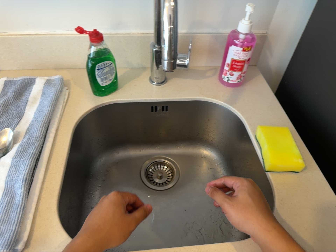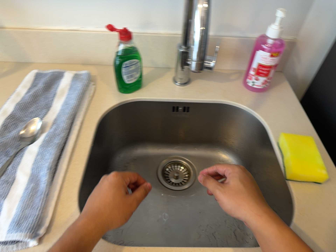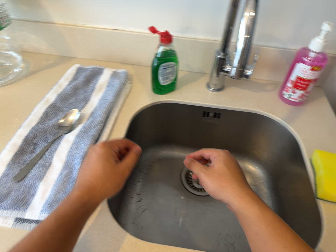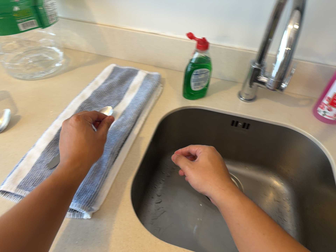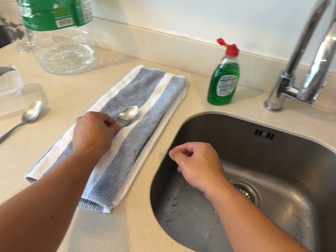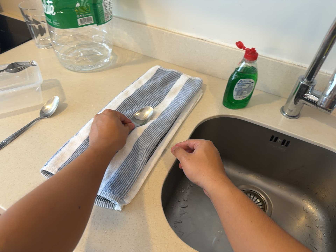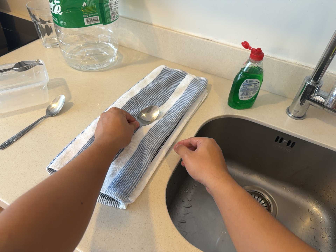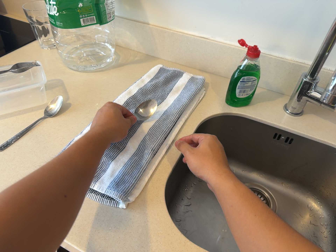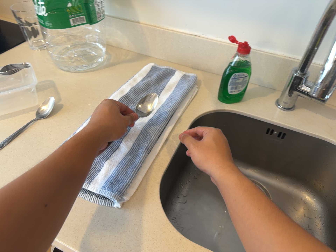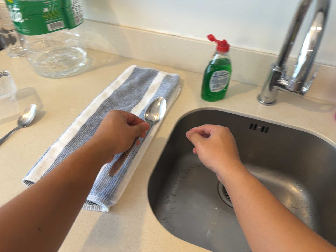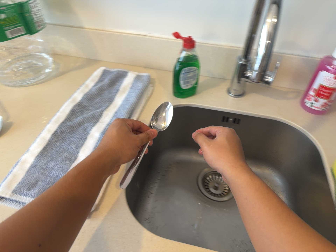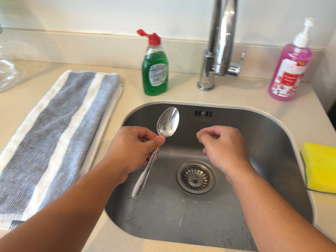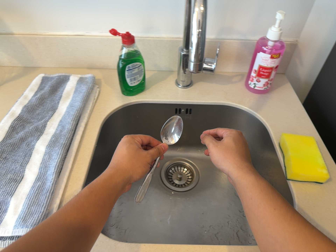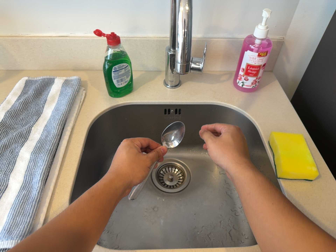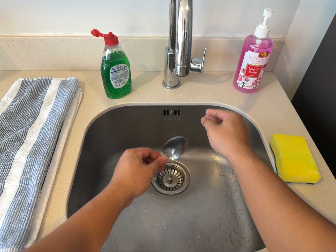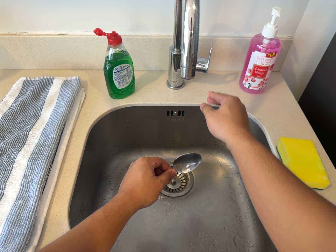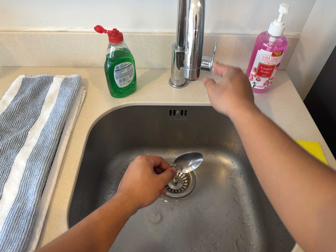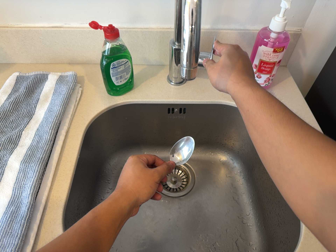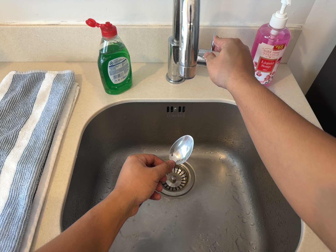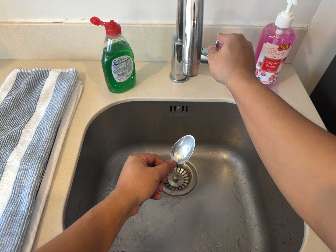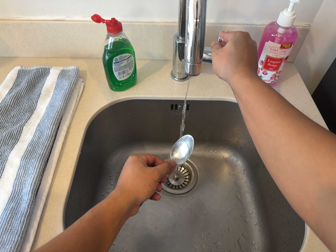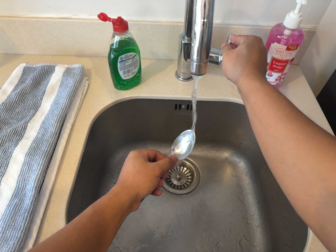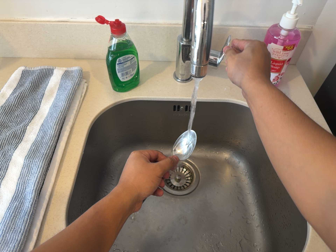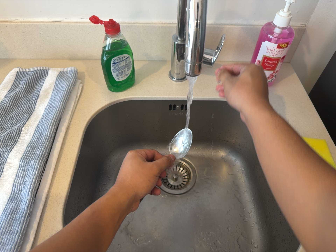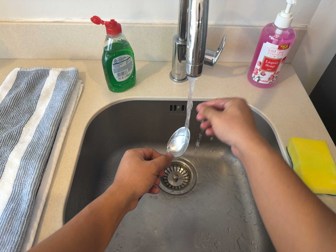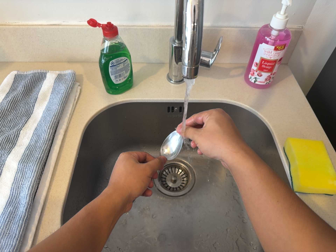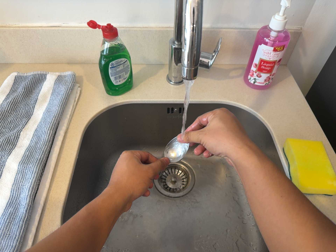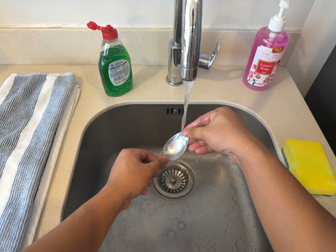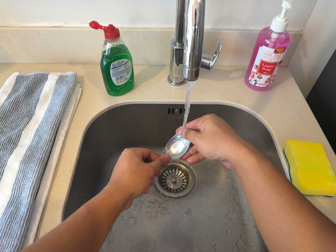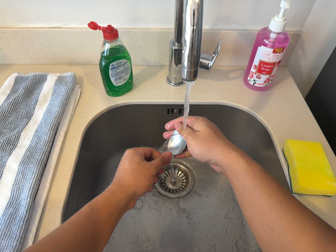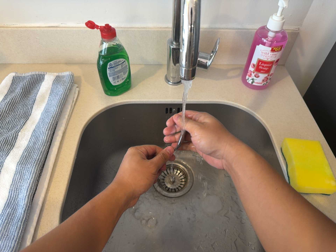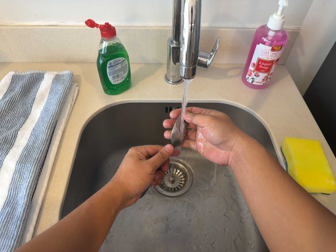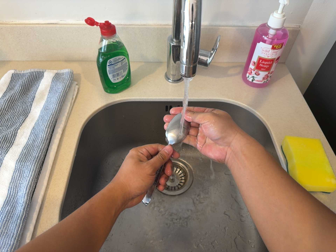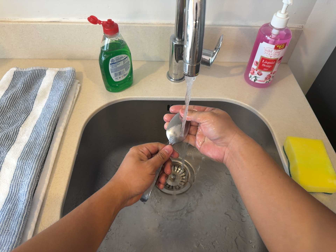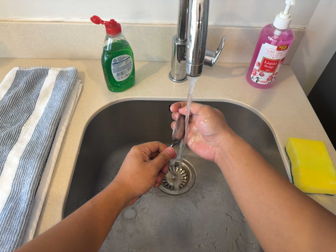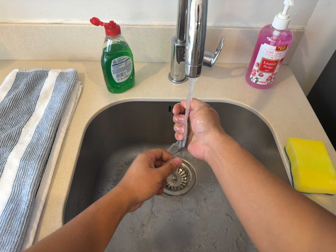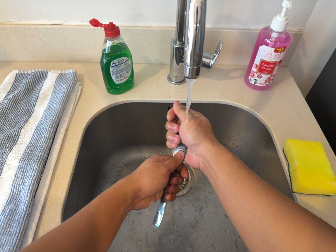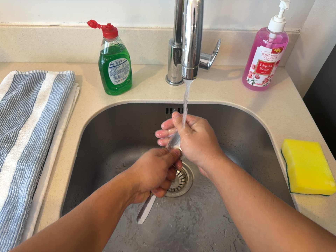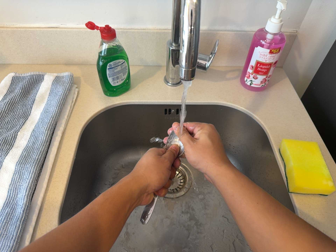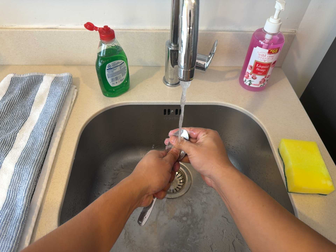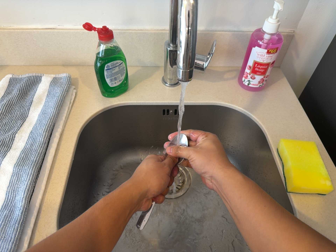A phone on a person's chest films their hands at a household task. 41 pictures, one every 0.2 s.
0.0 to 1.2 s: The scene slides to the right, as the camera pans about 20 degrees to its left. It travels to its left, about 7 cm, so close, fixed things drift to the right. It rolls about its line of sight by about 25 degrees, and the scene rotates clockwise.
1.2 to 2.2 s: The camera swings to its right by about 15 degrees, and the scene slides to the left. It rolls about its line of sight by about 15 degrees, and the scene rotates counterclockwise.
2.2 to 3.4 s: The camera travels forward and toward the top of its view, about 9 cm, so what stands in front looms larger.
3.4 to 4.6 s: The camera shifts only a little, or ends up much as it began.
4.6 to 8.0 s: The camera keeps its place and its aim.
The film runs backward here.
